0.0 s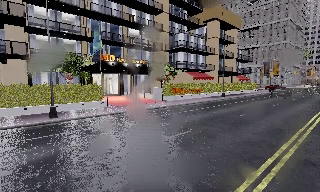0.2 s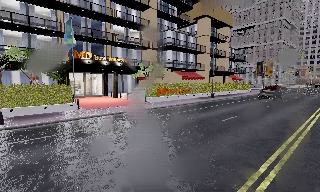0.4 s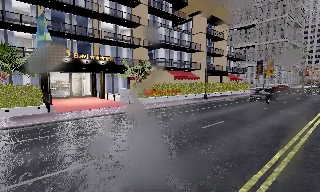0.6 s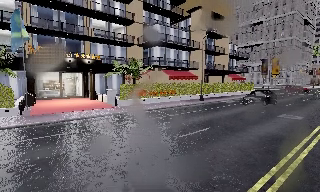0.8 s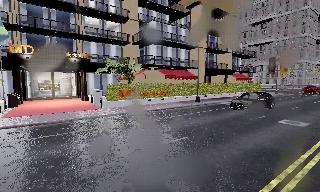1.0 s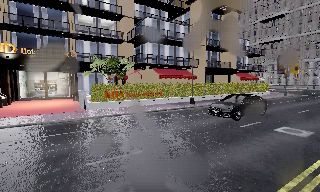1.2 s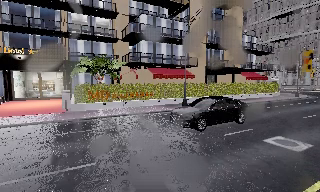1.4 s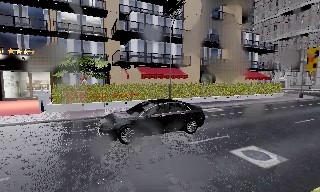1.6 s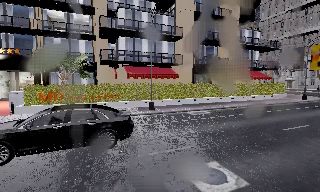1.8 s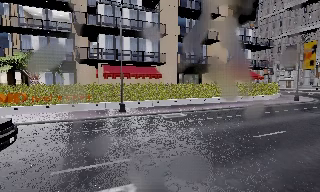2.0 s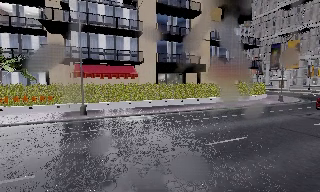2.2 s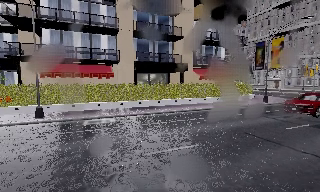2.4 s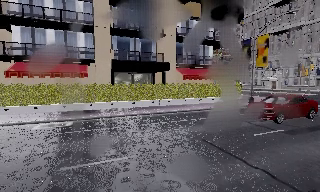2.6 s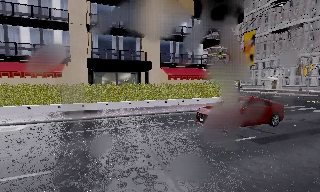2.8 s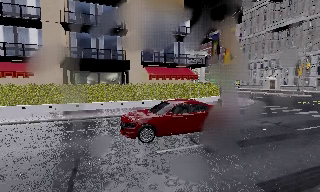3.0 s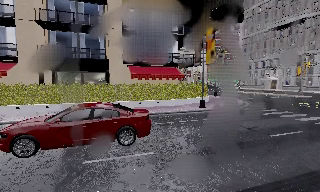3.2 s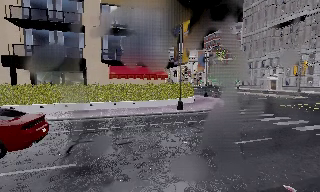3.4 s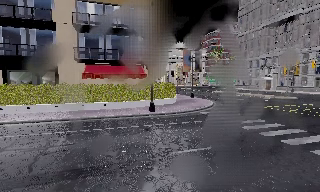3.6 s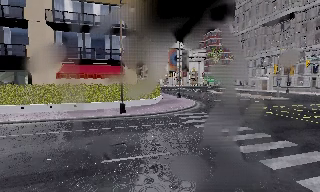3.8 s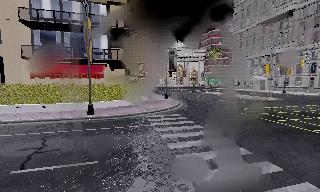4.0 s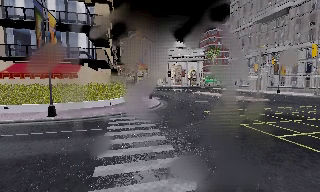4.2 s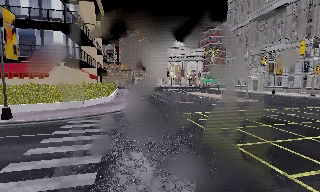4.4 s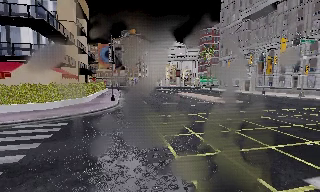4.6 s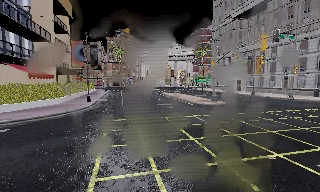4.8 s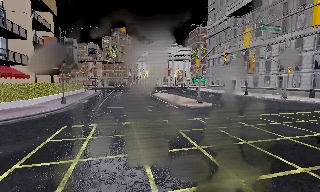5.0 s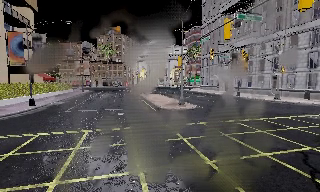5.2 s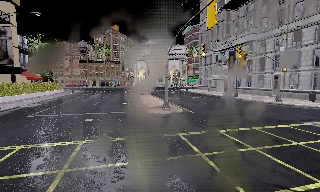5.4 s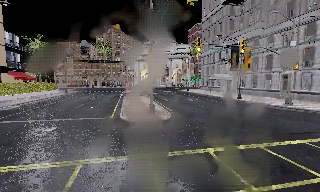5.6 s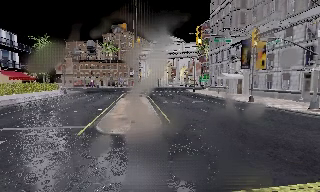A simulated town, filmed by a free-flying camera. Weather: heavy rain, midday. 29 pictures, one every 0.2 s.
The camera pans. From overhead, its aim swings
counterclockwise.
0.0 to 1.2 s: The camera pans to its left, which is counterclockwise from overhead, by about 10 degrees. It travels to its right and forward, about 13 m, so close, fixed things drift to the left.
1.2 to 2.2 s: The camera travels to its right and forward, about 11 m, so close, fixed things drift to the left.
2.2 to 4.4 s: The camera travels to its right, about 25 m, so close, fixed things drift to the left.
4.4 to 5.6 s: The camera travels forward and to its right, about 14 m, so what stands in front looms larger.
The film runs forward here.
